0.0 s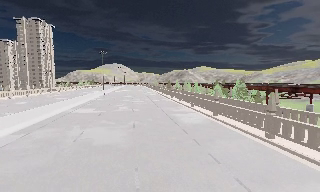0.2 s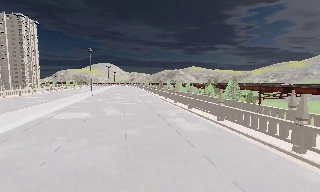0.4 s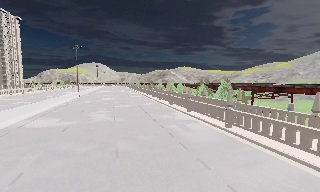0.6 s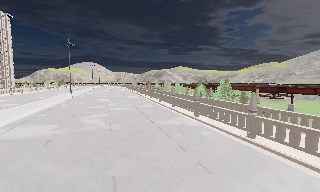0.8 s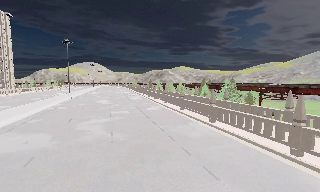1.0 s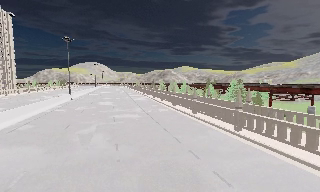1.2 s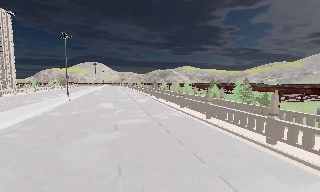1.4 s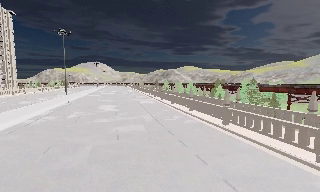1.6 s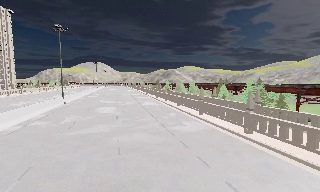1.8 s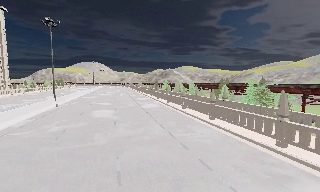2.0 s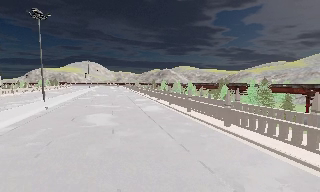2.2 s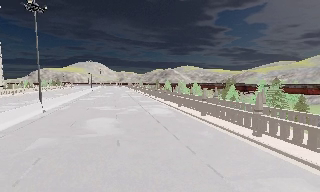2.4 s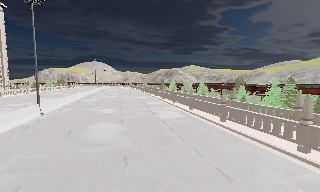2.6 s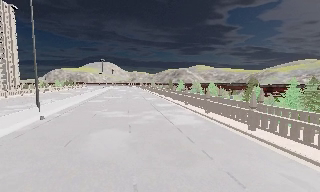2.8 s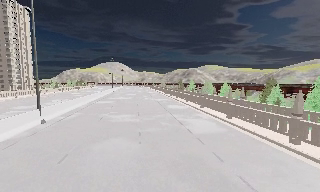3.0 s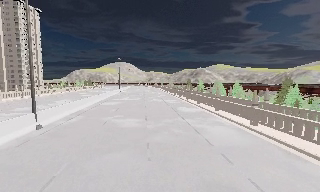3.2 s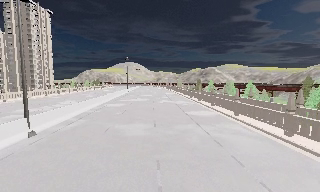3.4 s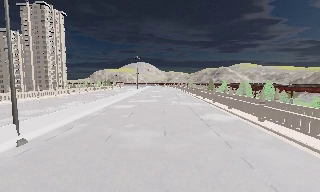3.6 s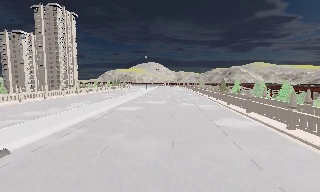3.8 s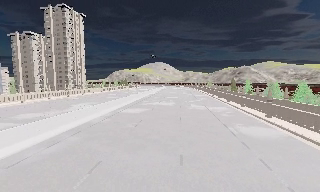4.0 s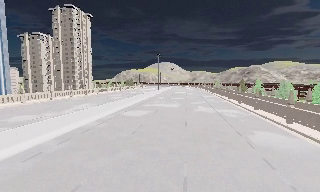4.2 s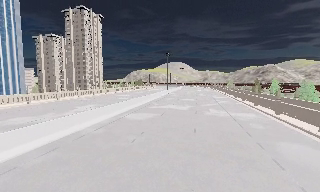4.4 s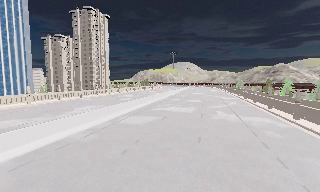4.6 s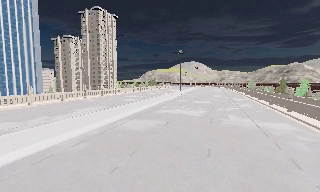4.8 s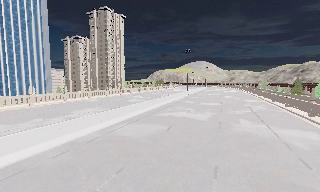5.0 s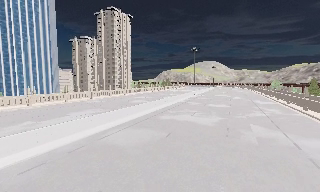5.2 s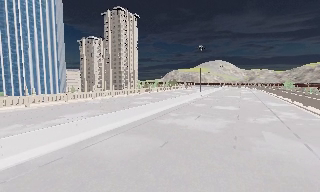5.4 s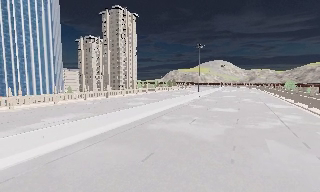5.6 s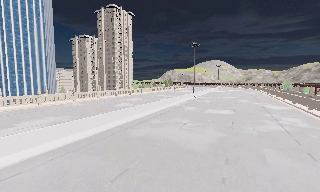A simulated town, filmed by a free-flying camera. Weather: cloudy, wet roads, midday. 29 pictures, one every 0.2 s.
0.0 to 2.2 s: The camera travels forward, about 25 m, so what stands in front looms larger.
2.2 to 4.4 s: The camera swings to its left by about 30 degrees, and the scene slides to the right. It travels forward, about 20 m.
4.4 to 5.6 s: The camera pans to its left, which is counterclockwise from overhead, by about 10 degrees. It travels forward and to its right, about 10 m, so what stands in front looms larger.
The film runs forward here.
